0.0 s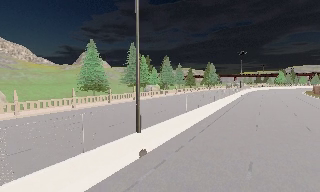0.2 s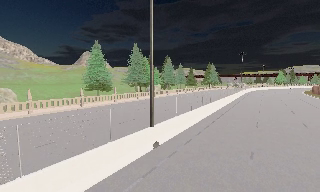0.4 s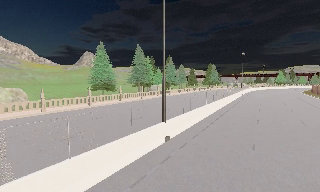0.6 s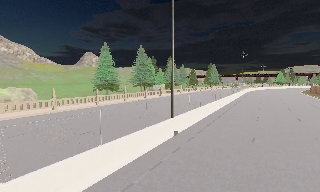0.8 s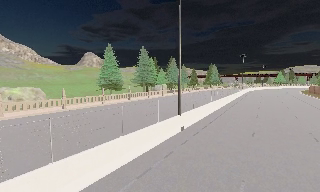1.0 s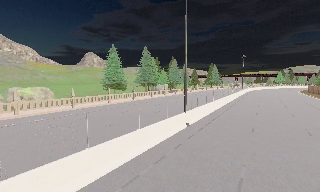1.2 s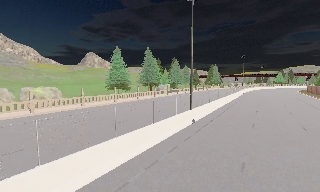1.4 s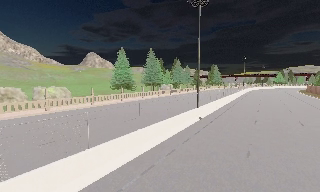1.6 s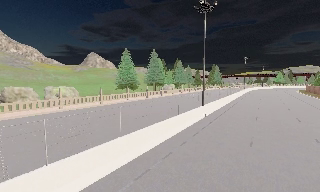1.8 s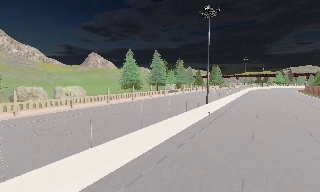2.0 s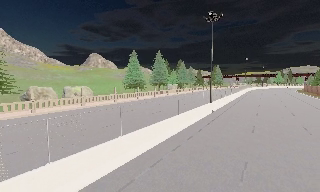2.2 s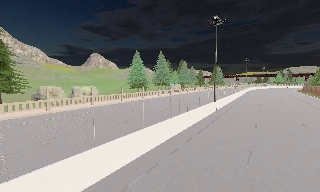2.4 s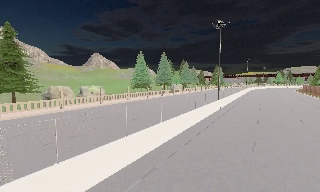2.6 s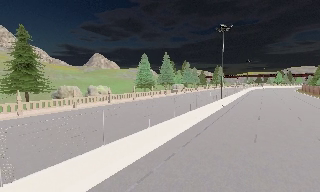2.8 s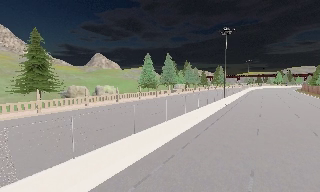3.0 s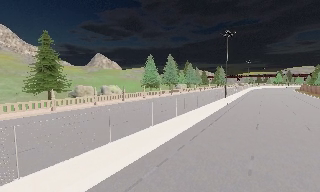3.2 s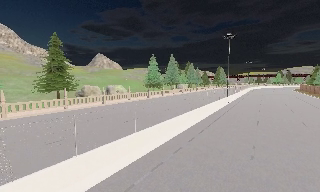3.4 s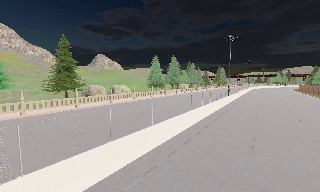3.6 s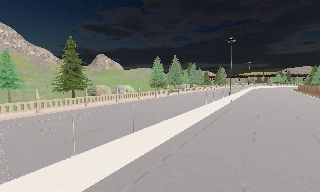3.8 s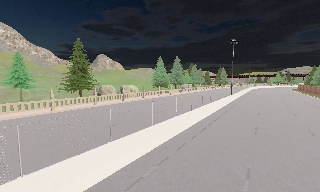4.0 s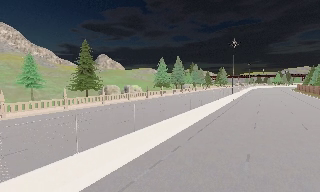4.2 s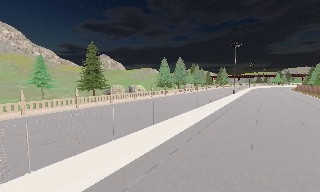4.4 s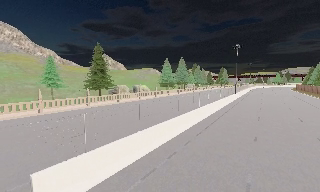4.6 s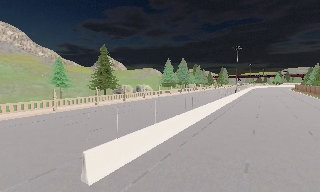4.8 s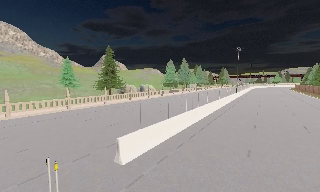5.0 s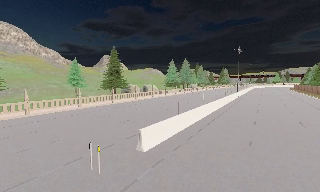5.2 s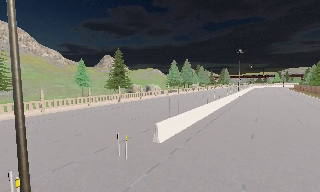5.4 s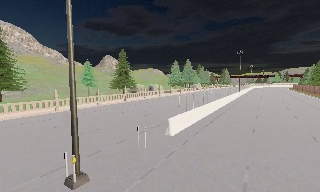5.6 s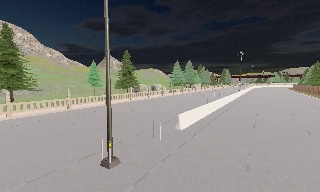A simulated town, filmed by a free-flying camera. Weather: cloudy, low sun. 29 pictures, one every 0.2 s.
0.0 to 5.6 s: The camera travels backward and to its left, about 45 m, so what stands in front gets smaller.
The film runs backward here.
